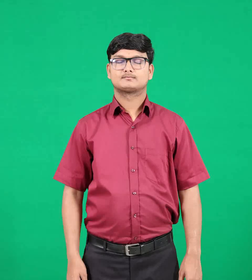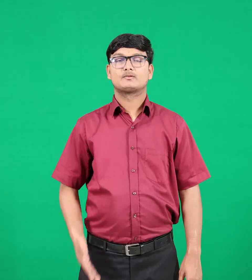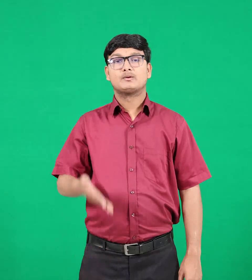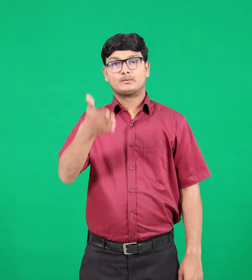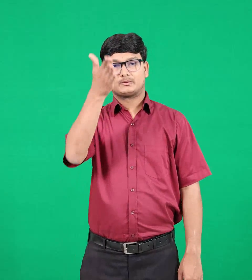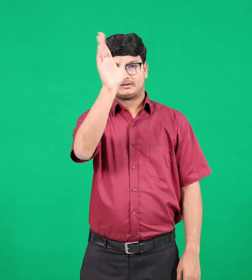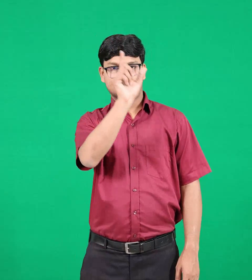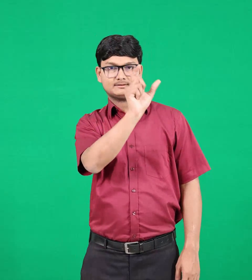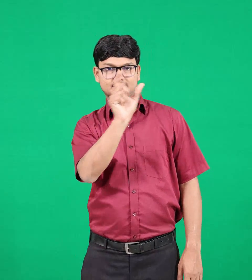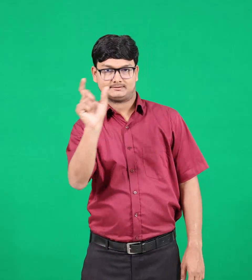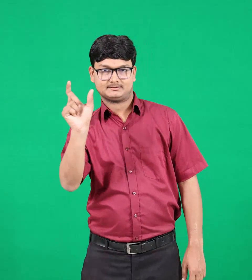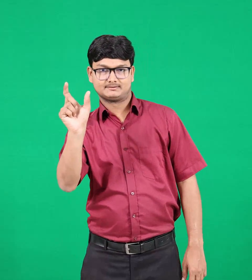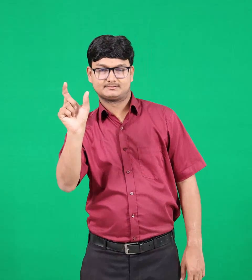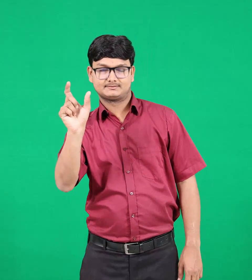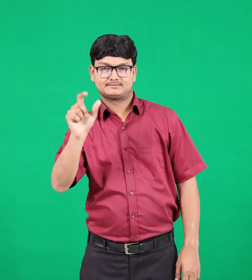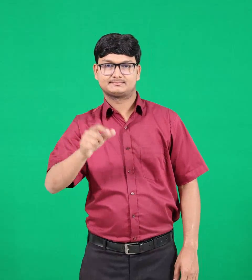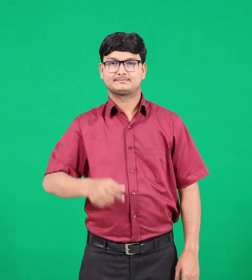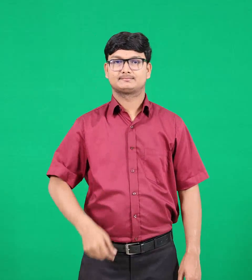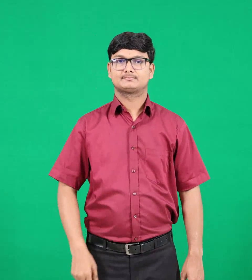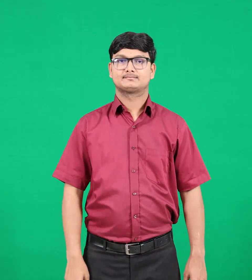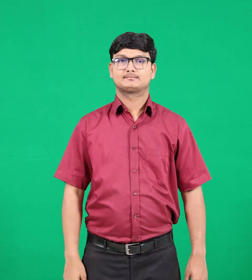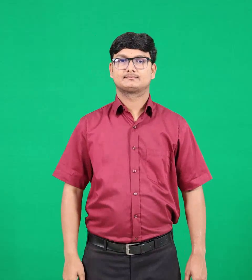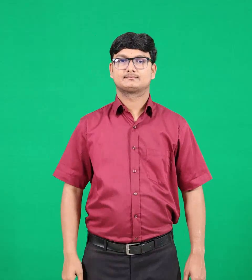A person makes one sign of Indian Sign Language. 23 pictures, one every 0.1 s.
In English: devotion
